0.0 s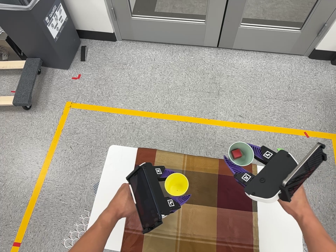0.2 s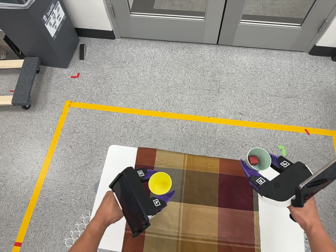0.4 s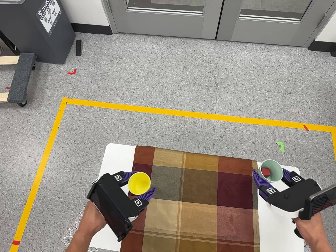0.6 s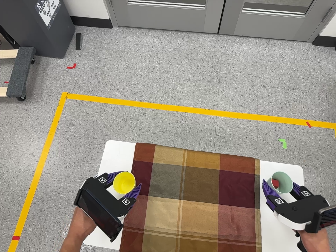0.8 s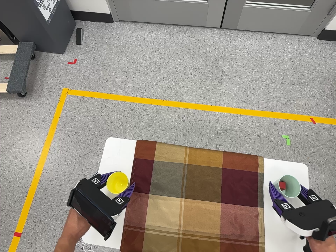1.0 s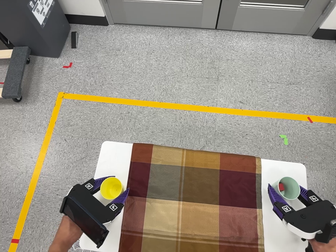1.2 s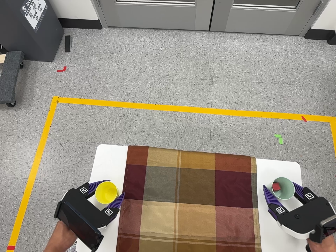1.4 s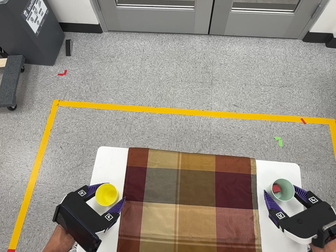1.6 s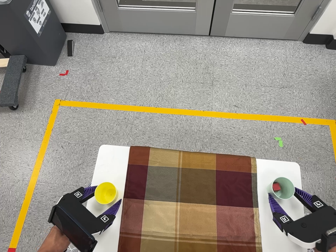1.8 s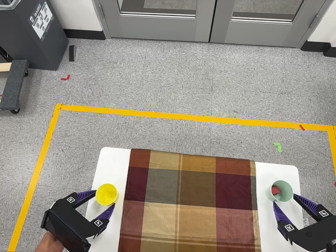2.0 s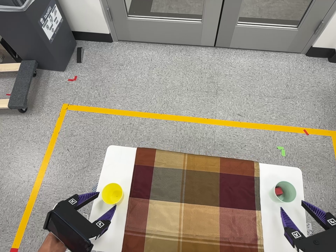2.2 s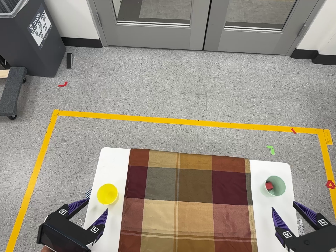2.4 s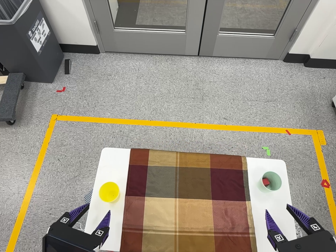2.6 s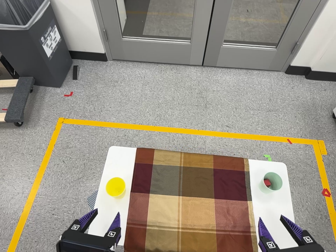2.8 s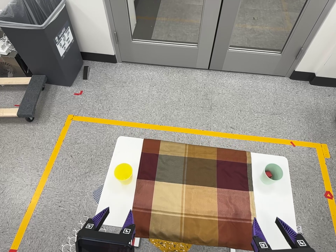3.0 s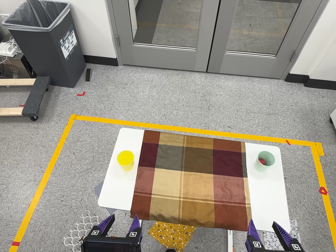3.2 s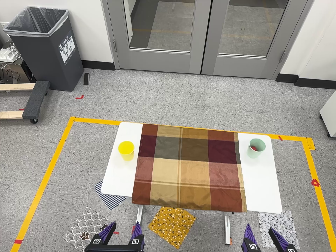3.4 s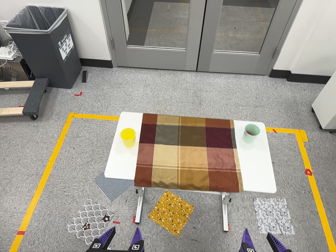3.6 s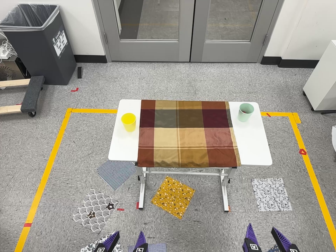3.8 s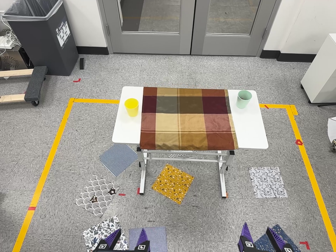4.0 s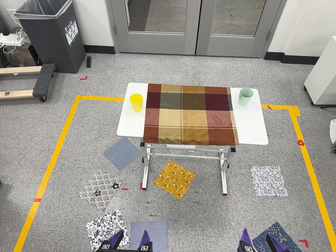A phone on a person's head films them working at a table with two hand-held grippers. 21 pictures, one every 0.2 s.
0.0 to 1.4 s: The camera travels forward, about 7 cm, so what stands in front looms larger.
1.4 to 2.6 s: The camera travels toward the bottom of its view, backward and to its left, about 20 cm. Its aim tips toward the top of its view by about 10 degrees.
2.6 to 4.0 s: The camera travels toward the bottom of its view and backward, about 60 cm, so close, fixed things drift upward.
The film runs backward here.
